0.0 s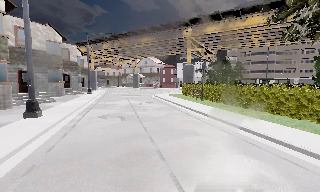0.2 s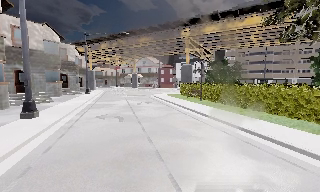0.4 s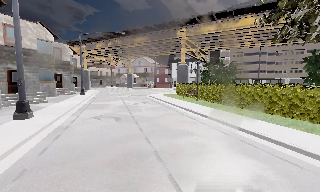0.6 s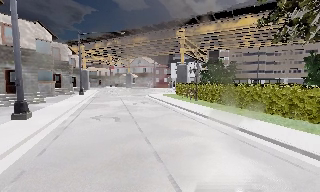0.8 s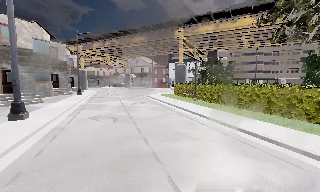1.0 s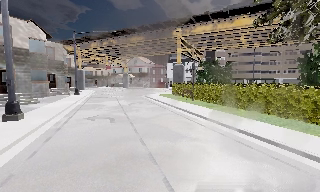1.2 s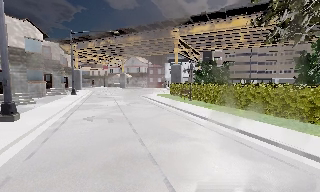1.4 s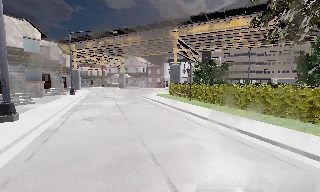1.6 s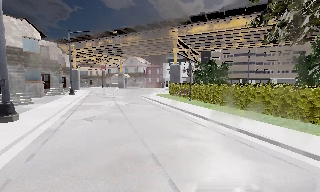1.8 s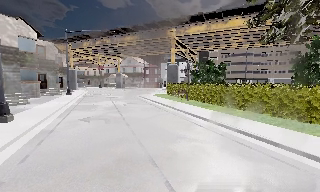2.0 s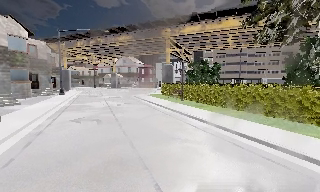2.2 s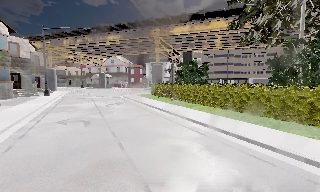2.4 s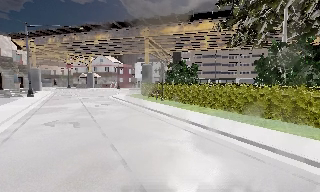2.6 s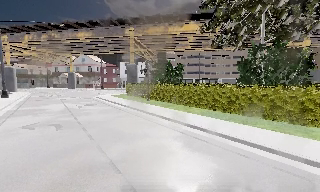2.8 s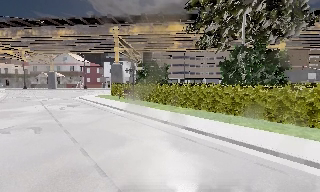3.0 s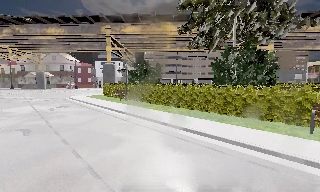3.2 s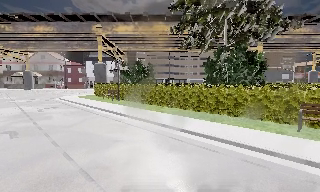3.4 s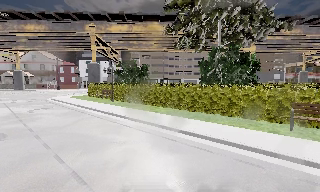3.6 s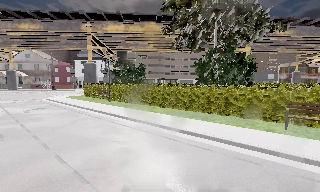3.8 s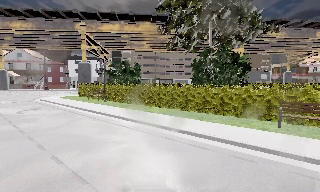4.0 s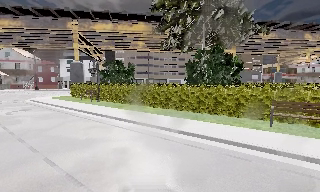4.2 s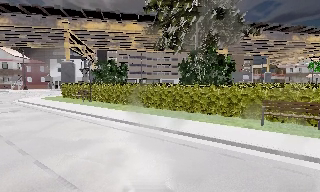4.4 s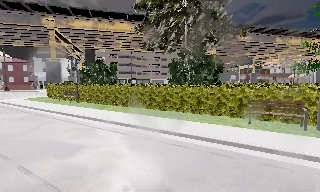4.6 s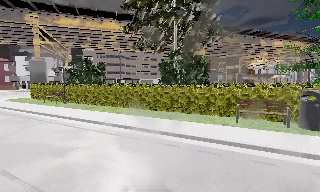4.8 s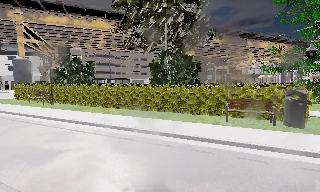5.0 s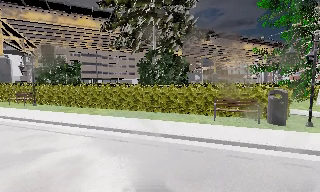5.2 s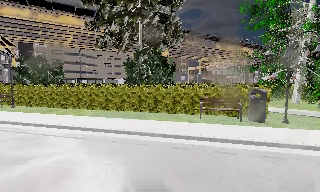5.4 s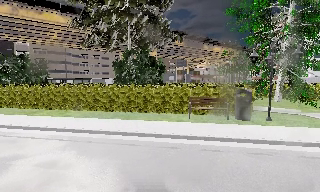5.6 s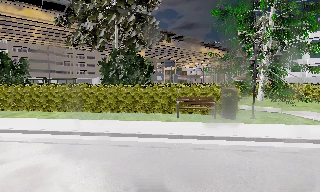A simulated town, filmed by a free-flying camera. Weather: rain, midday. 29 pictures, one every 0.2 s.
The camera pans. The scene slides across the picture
to the left.
The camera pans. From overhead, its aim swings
clockwise.
0.0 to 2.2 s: The scene slides to the left, as the camera pans about 10 degrees to its right. It travels forward, about 0.5 m, so what stands in front looms larger.
2.2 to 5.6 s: The scene slides to the left, as the camera pans about 60 degrees to its right. It travels to its left, about 1 m.
The film runs forward here.
